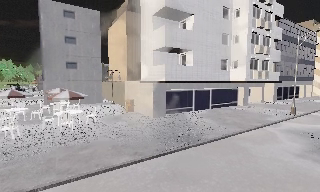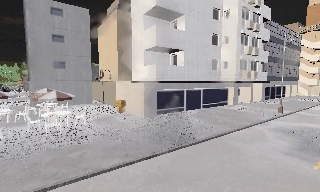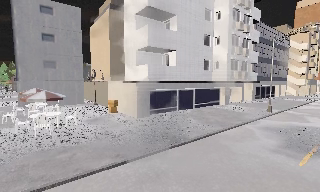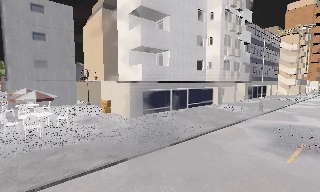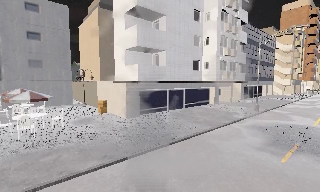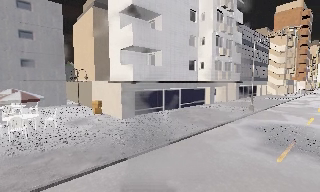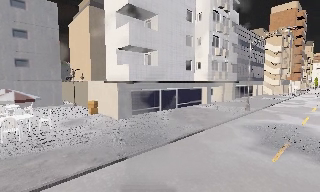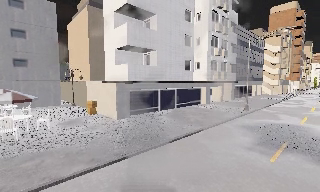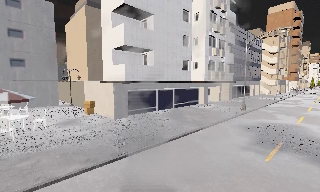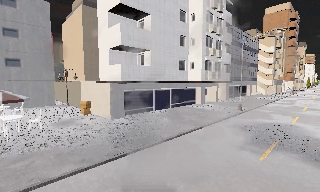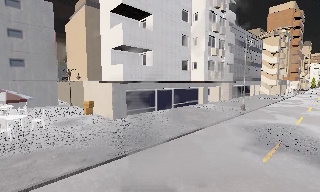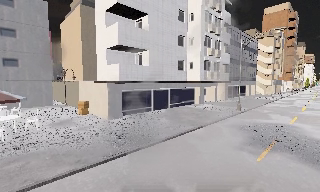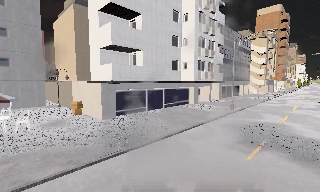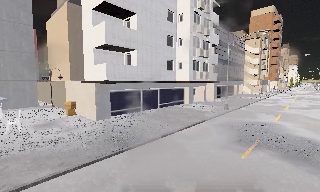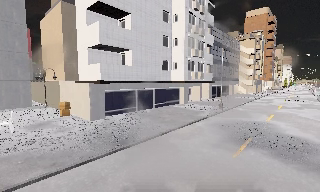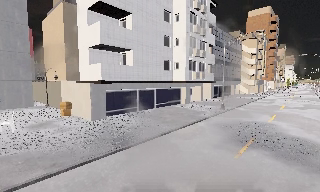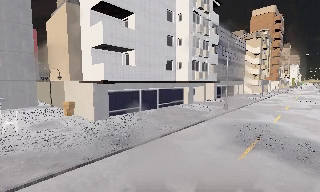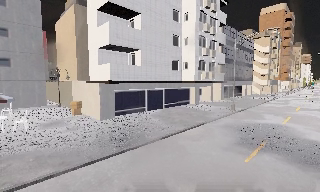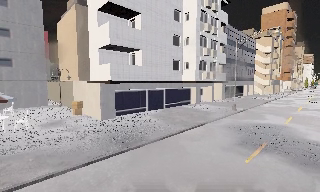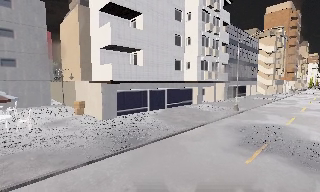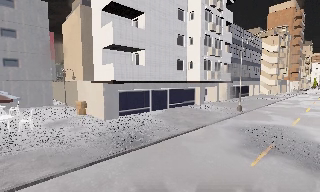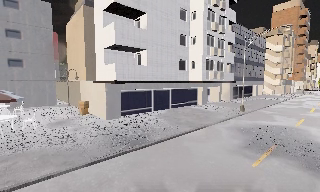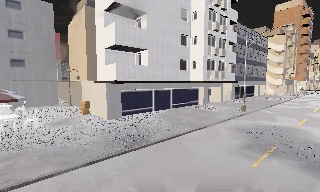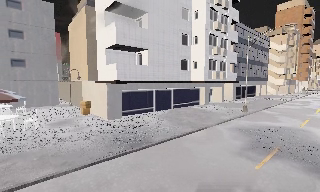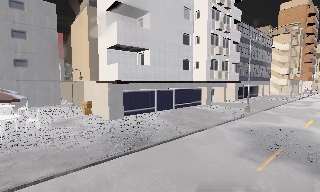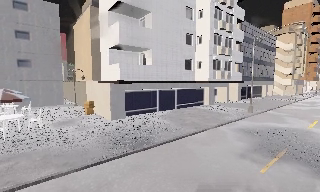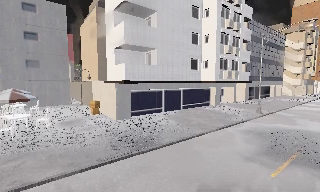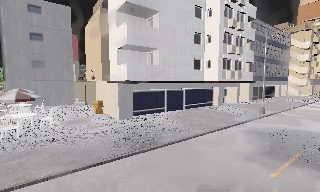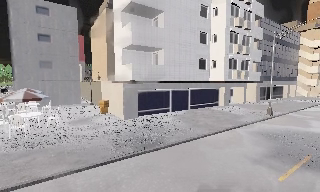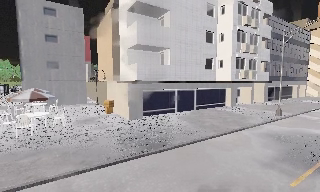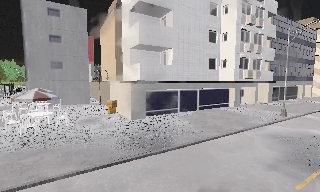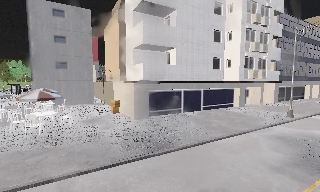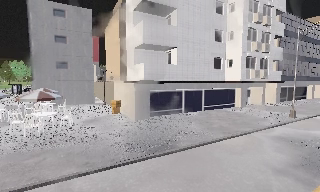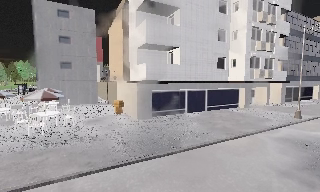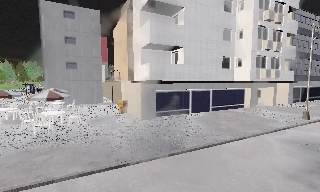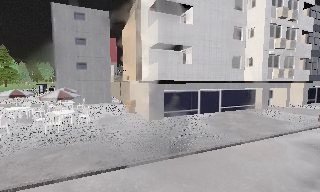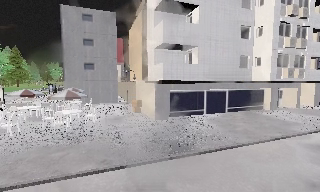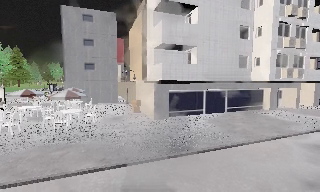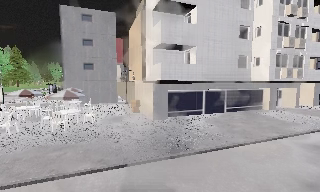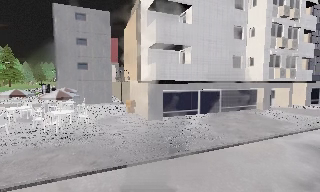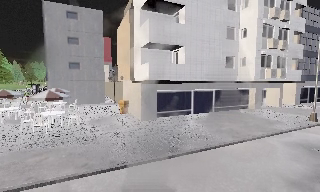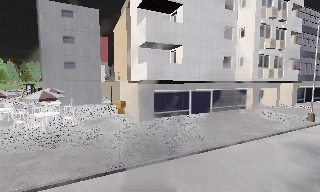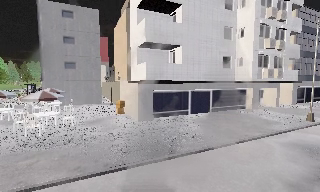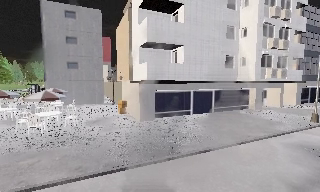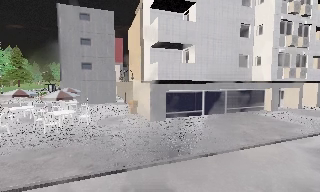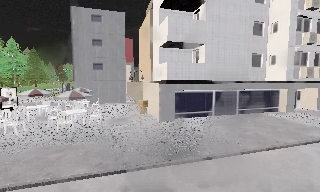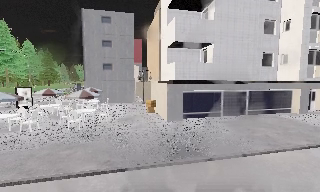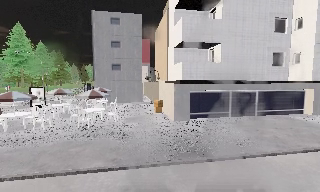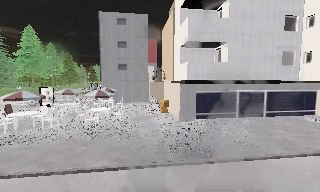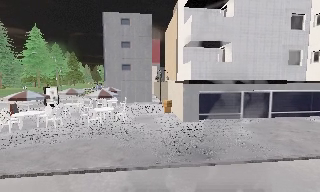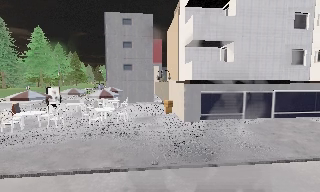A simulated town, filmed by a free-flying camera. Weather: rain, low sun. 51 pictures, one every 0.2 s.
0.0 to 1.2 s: The scene slides to the left, as the camera pans about 10 degrees to its right.
1.2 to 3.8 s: The camera travels to its right, about 1 m, so close, fixed things drift to the left.
3.8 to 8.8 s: The camera swings to its left by about 25 degrees, and the scene slides to the right. It travels forward and to its right, about 2 m, so what stands in front looms larger.
8.8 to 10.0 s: The scene slides to the right, as the camera pans about 15 degrees to its left.
The film runs forward here.
